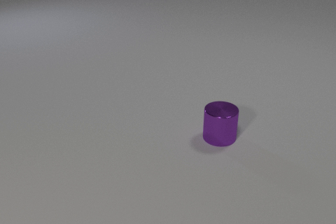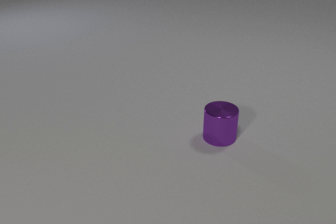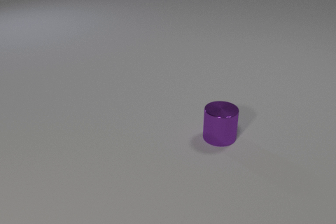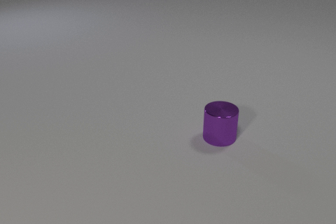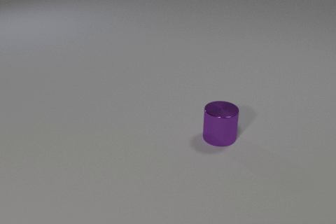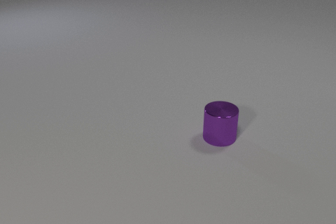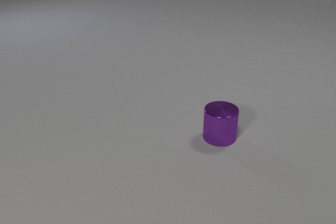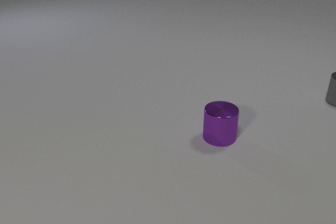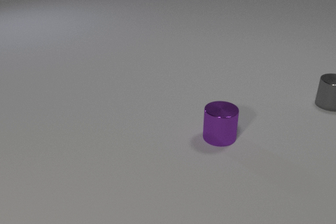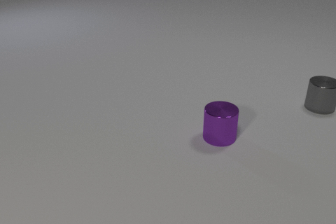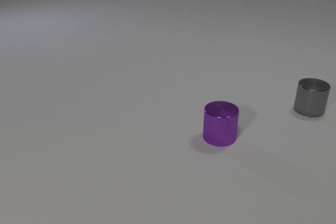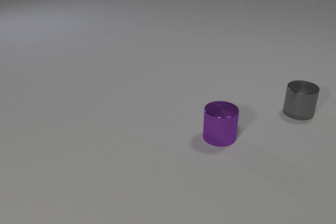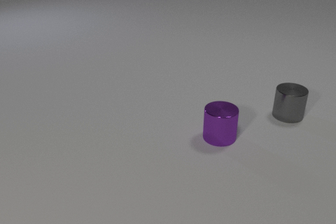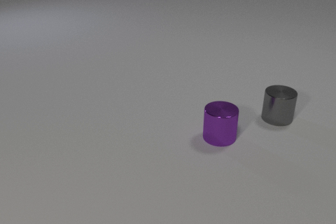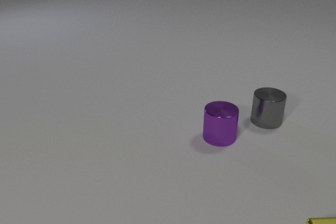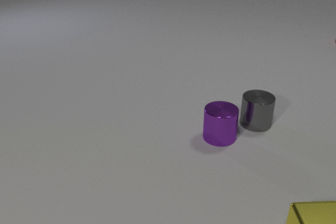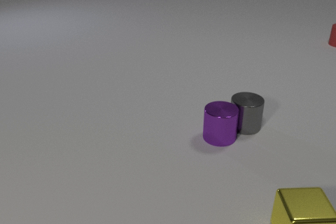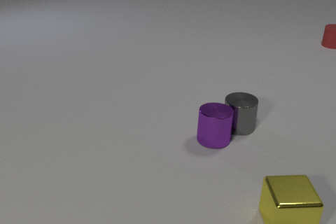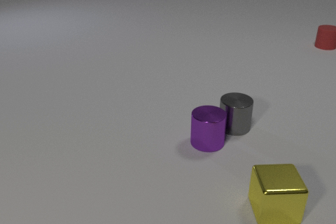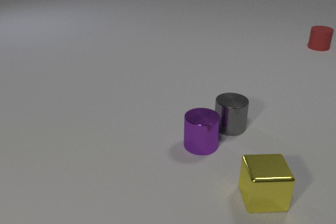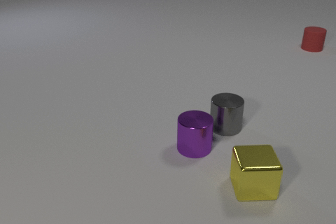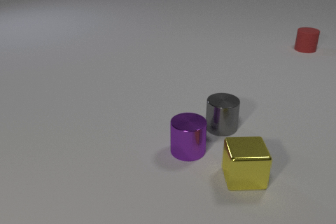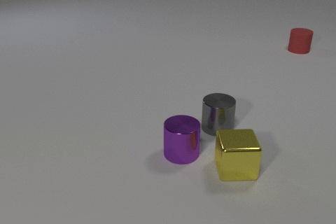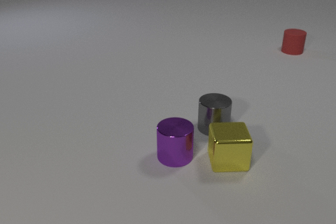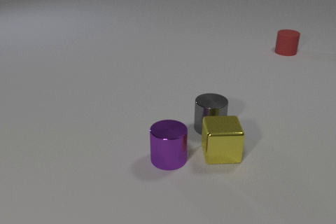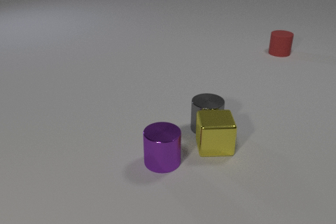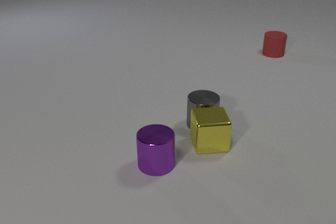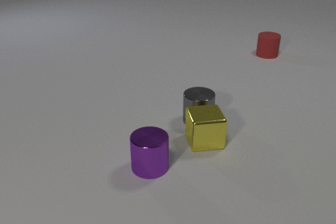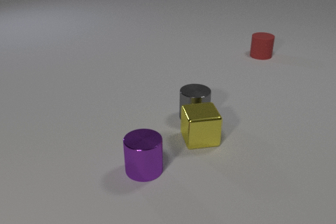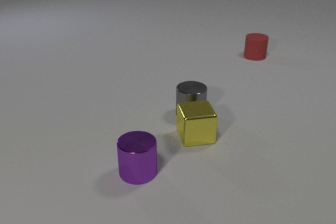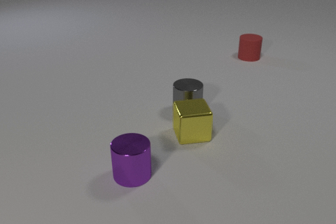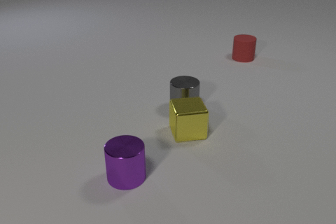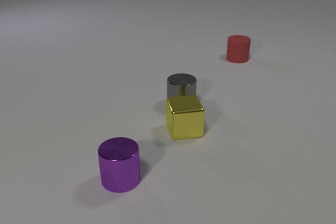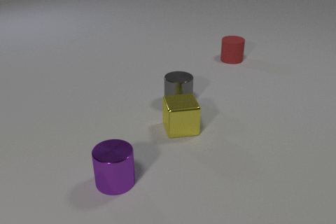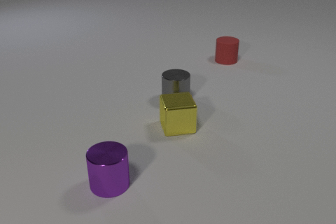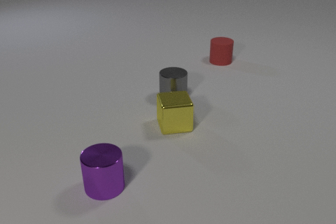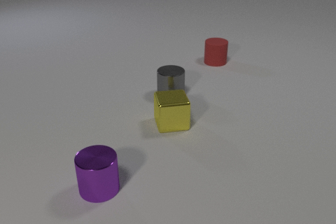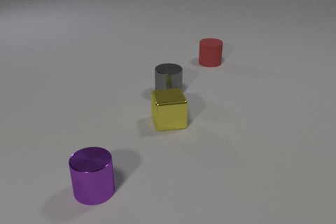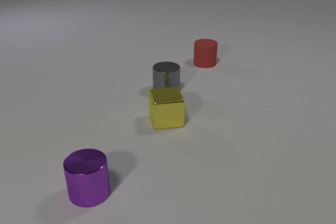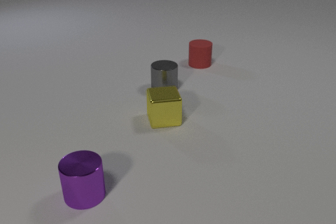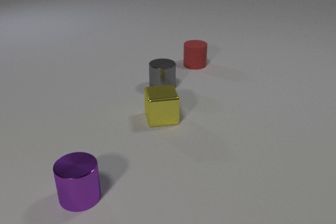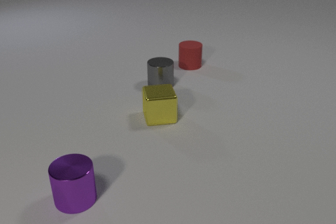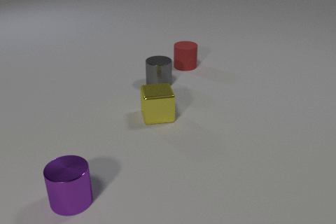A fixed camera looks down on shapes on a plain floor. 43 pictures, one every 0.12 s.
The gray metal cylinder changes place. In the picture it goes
to the left.
The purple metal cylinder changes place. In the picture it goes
to the left.
0.00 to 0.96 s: The gray metal cylinder comes in at the right edge, slides toward the camera and to the left.
0.96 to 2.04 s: The gray metal cylinder slides to the left and toward the camera. The yellow metal cube comes in at the bottom edge, slides to the left and away from the camera. The red rubber cylinder comes in at the right edge, slides to the left and toward the camera. The gray metal cylinder and the purple metal cylinder collide.
2.04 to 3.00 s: The gray metal cylinder slides to the left. The purple metal cylinder slides to the left and toward the camera. The yellow metal cube slides away from the camera and to the left. The red rubber cylinder slides to the left and toward the camera. The gray metal cylinder and the yellow metal cube collide.
3.00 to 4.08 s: The gray metal cylinder slides away from the camera and to the left. The purple metal cylinder slides to the left and toward the camera. The yellow metal cube slides to the left and away from the camera. The red rubber cylinder slides to the left and toward the camera.
4.08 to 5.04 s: The gray metal cylinder slides away from the camera and to the left. The purple metal cylinder slides to the left and toward the camera. The yellow metal cube slides away from the camera and to the left. The red rubber cylinder slides to the left and toward the camera.
What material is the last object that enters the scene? rubber.
How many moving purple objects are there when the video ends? 1.
What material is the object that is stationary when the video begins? metal.
